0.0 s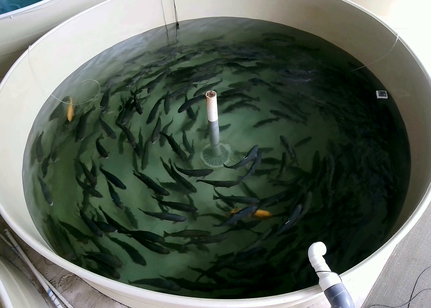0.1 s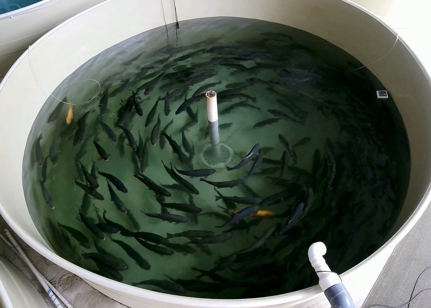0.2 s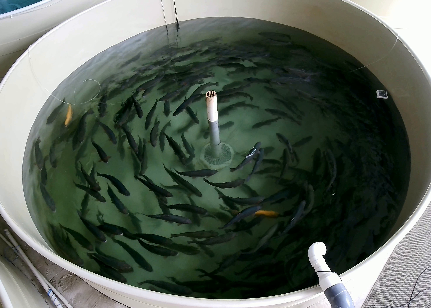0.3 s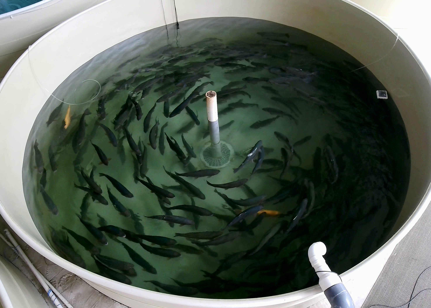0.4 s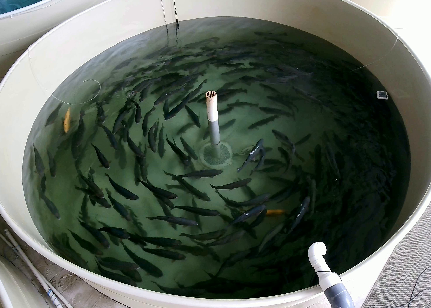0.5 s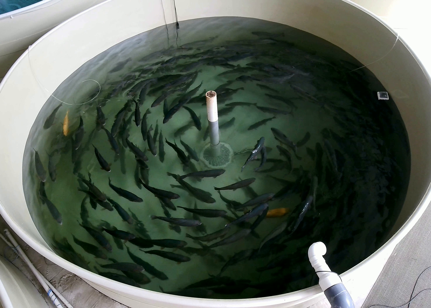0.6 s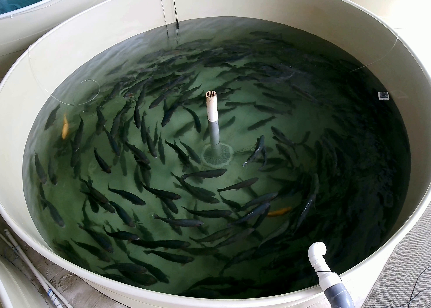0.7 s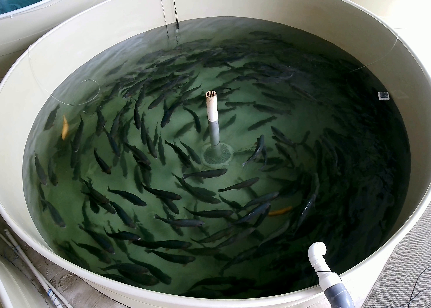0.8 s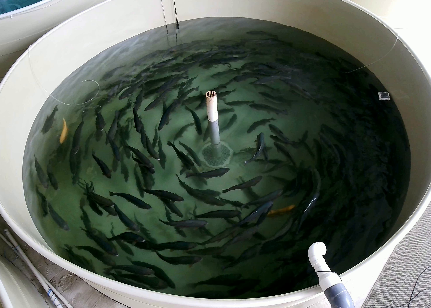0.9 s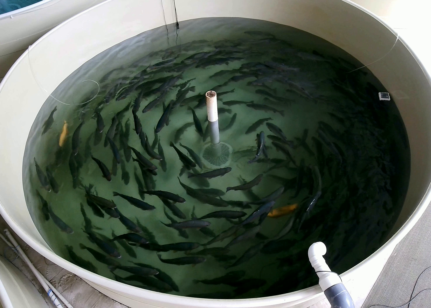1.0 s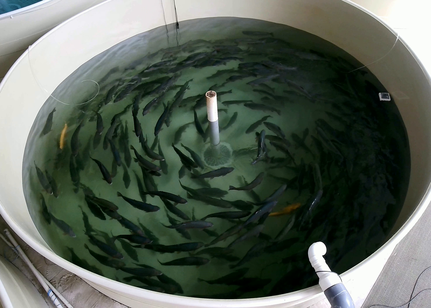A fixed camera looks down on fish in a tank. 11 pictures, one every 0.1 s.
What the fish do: Normal cruising.
